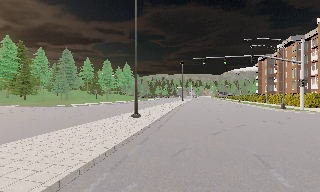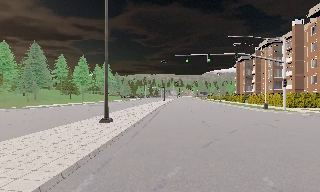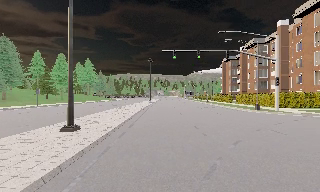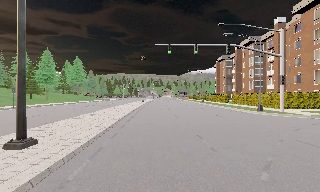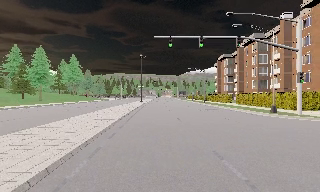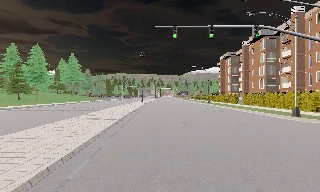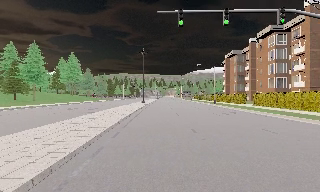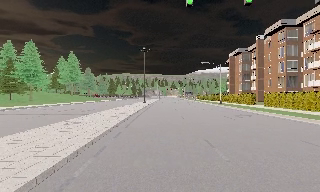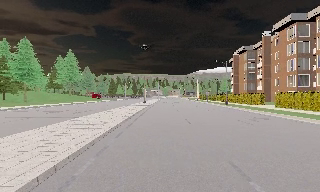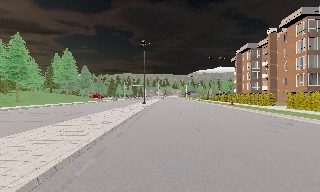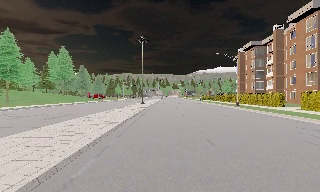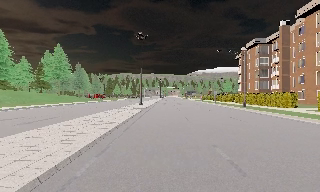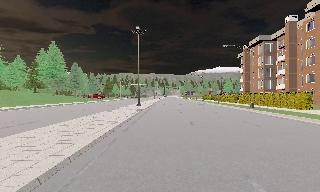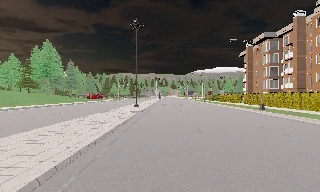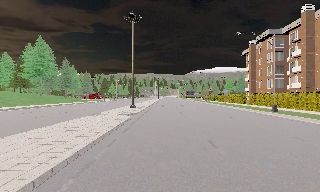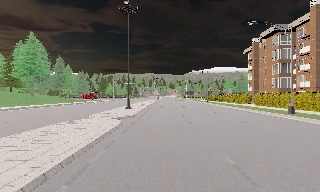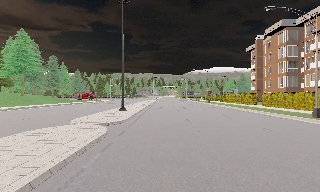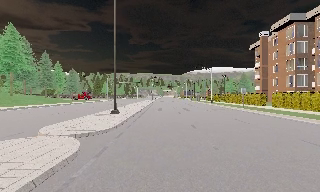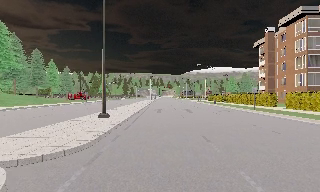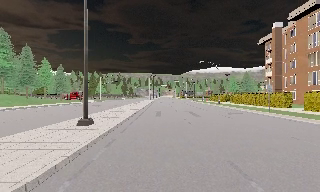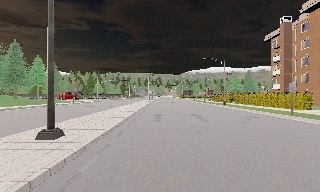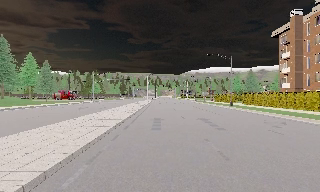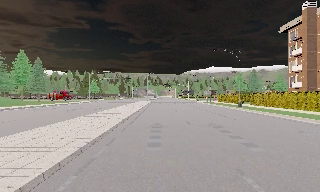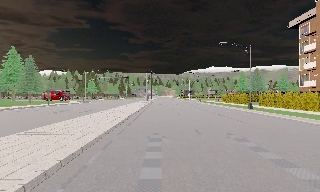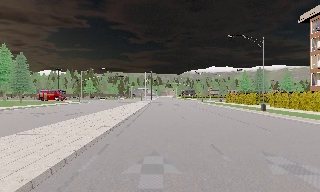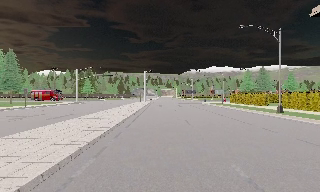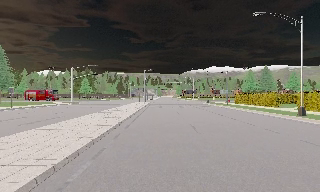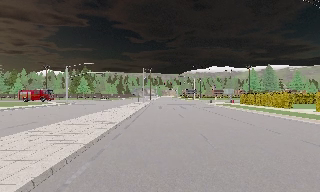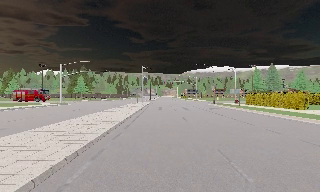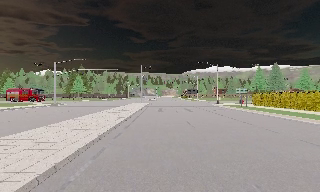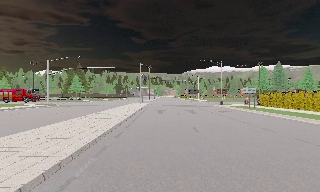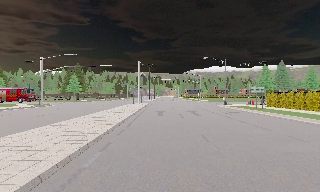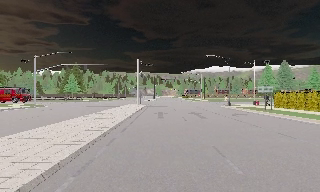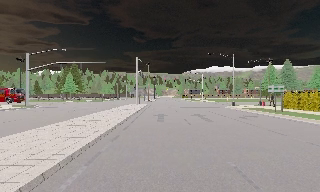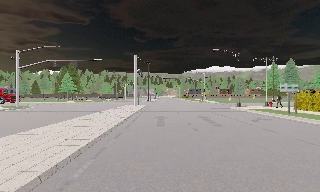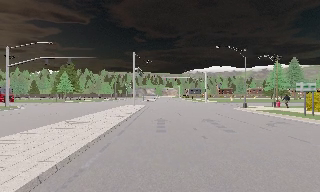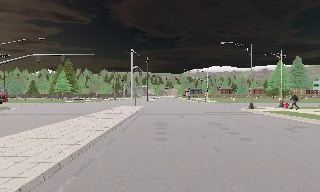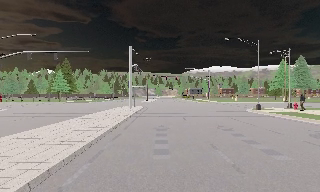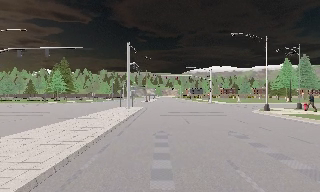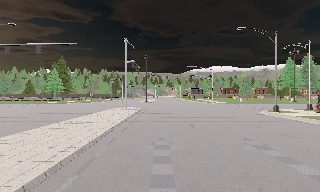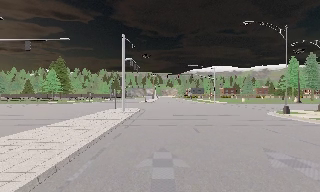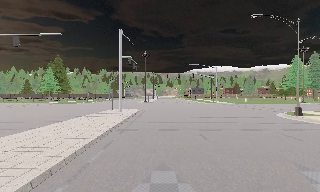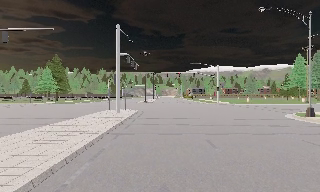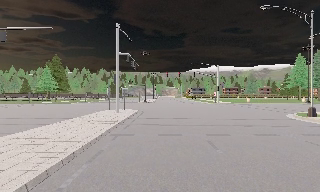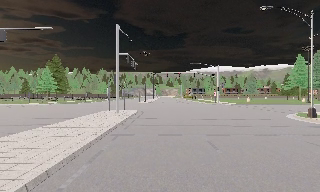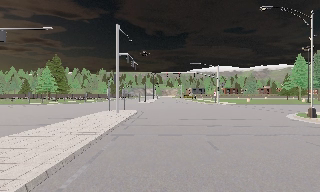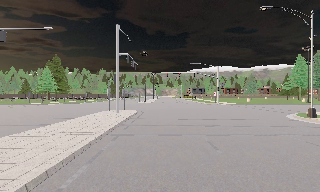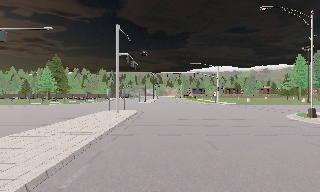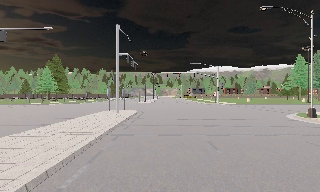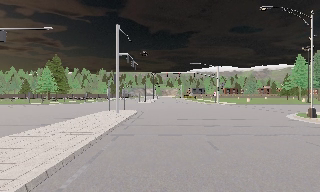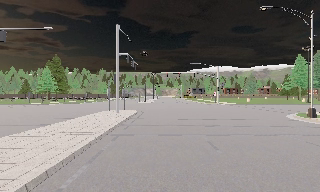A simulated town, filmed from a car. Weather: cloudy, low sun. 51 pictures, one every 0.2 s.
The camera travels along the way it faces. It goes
forward.
0.0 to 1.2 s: The camera pans to its right, which is clockwise from overhead, by about 15 degrees. It travels forward, about 12 m, so what stands in front looms larger.
1.2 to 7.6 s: The camera travels forward, about 65 m, so what stands in front looms larger.
7.6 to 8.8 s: The camera travels forward, about 4.5 m, so what stands in front looms larger. It loses speed.
8.8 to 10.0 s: The camera keeps its place and its aim.
The film runs forward here.
